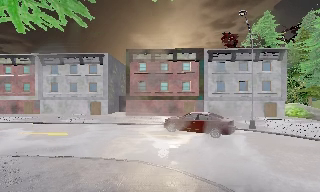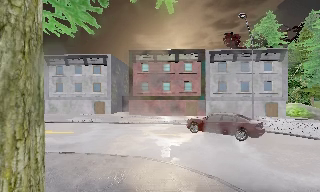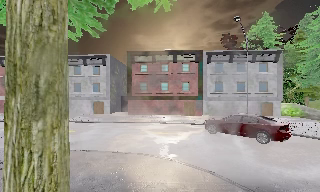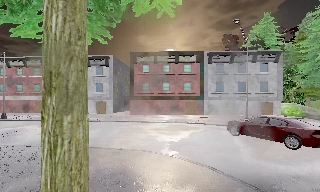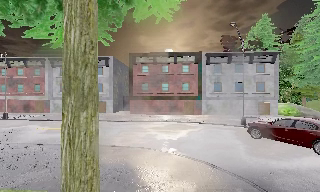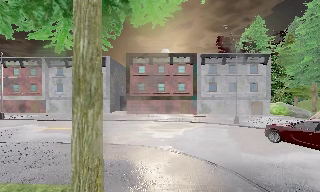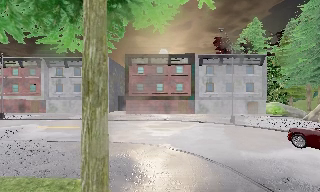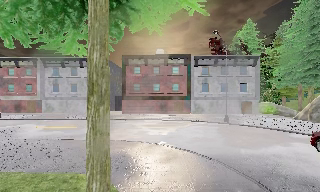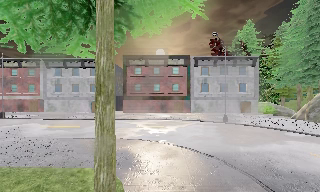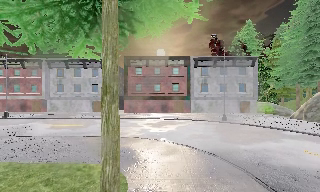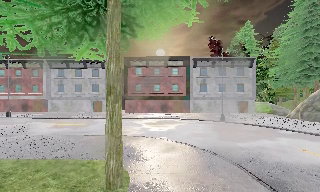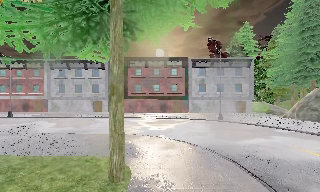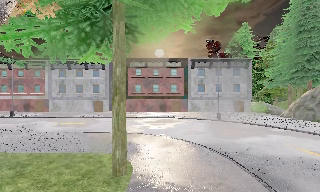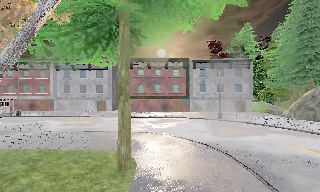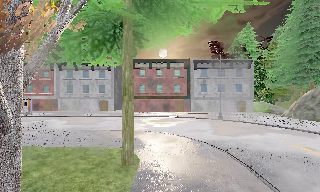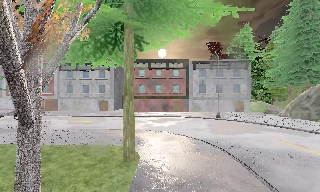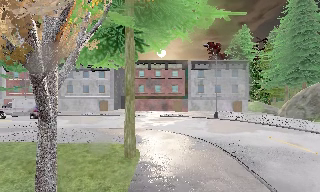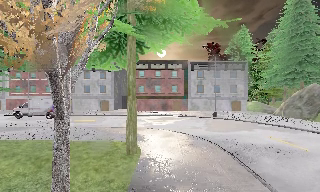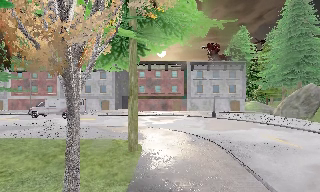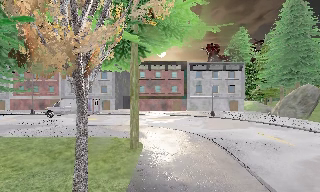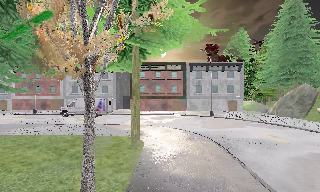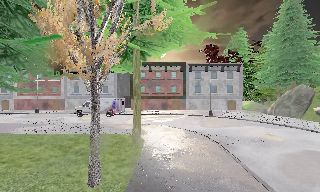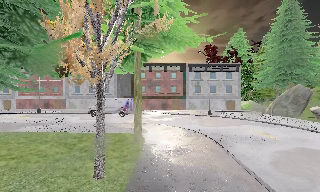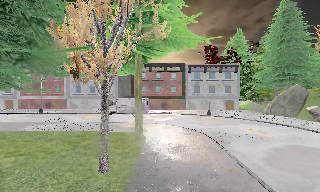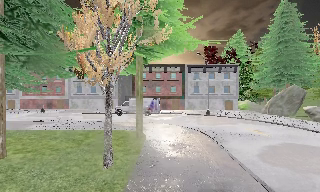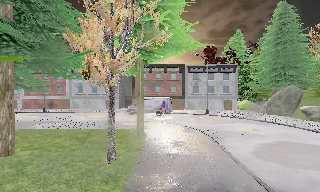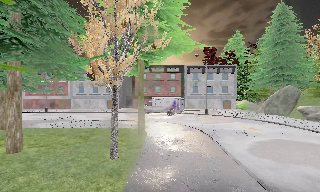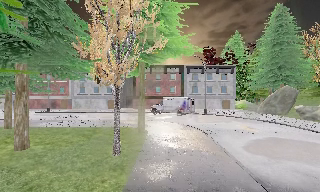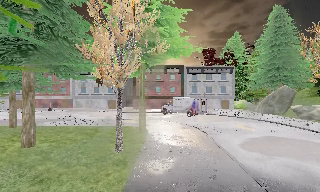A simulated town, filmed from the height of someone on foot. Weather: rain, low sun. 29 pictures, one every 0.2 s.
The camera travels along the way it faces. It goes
backward.
0.0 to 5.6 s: The camera travels backward, about 11 m, so what stands in front gets smaller.
The film runs backward here.
